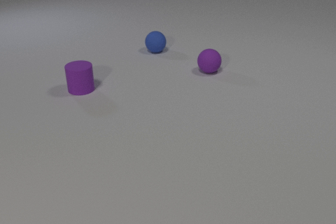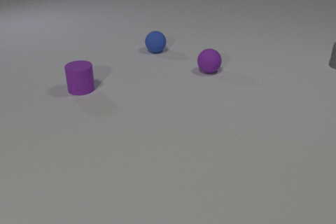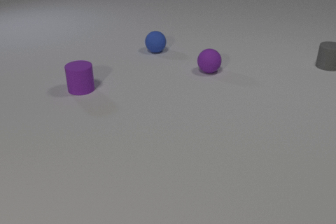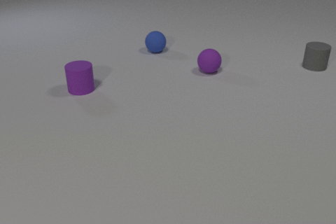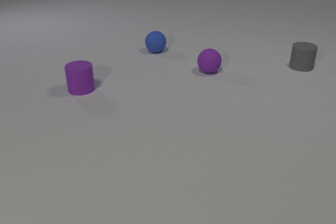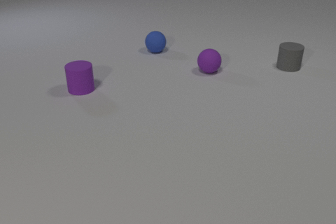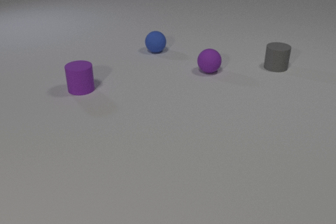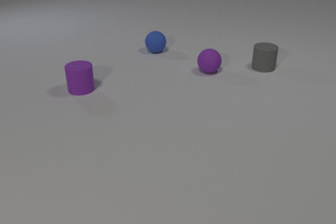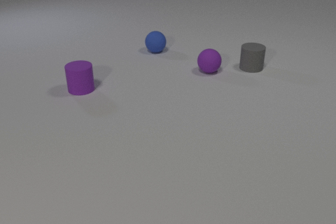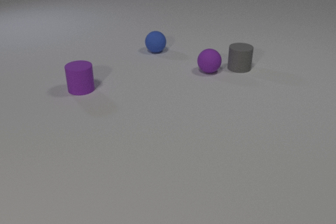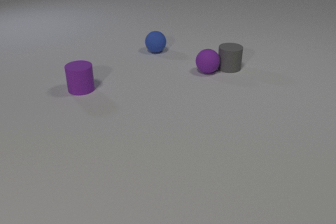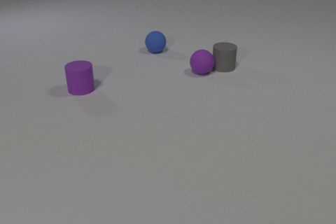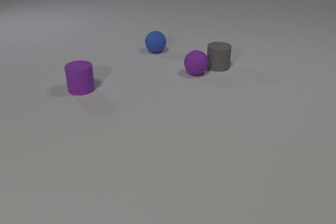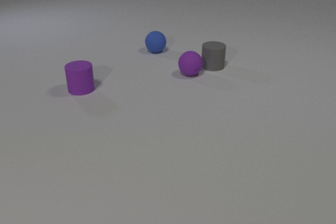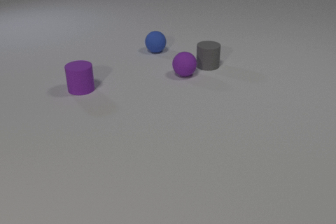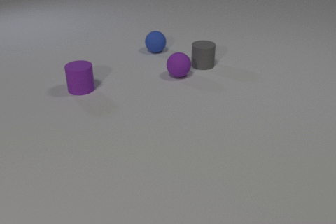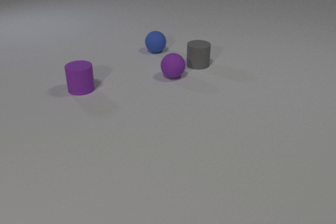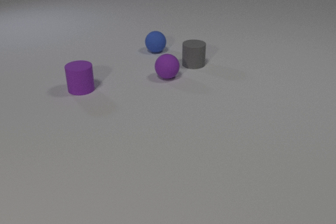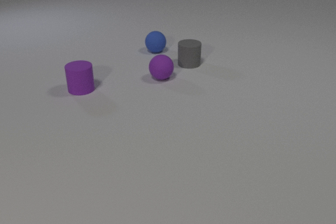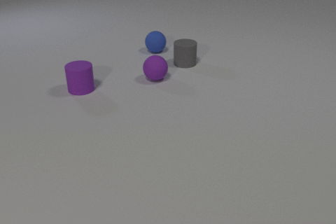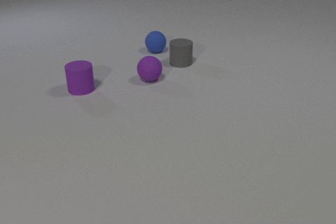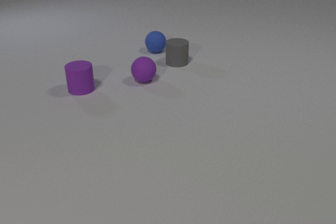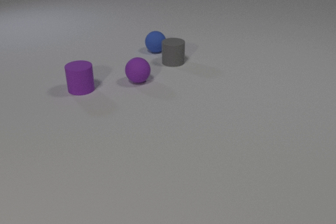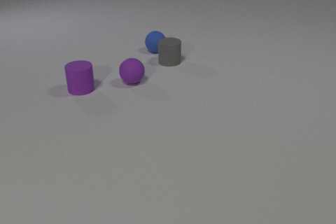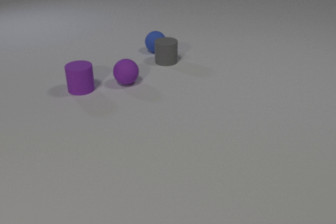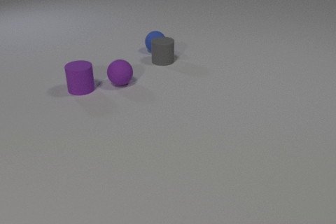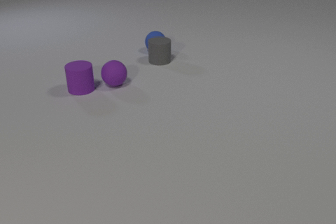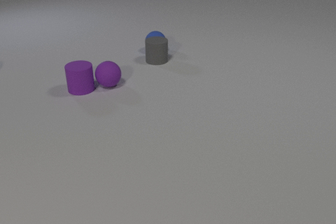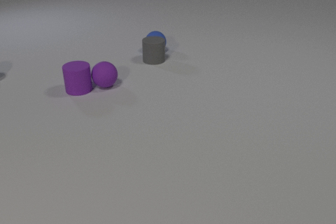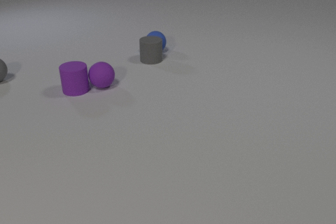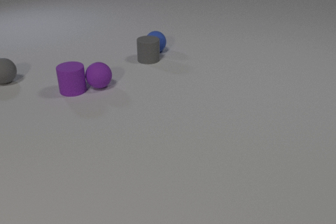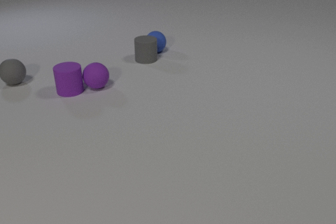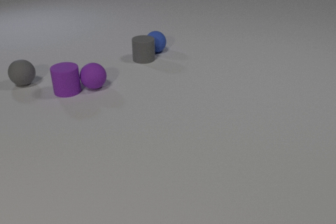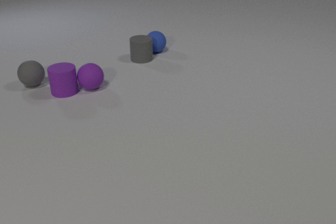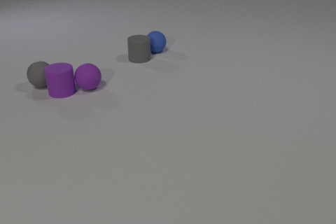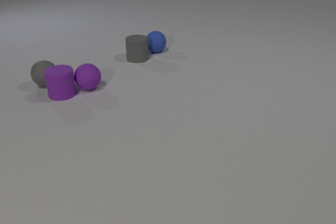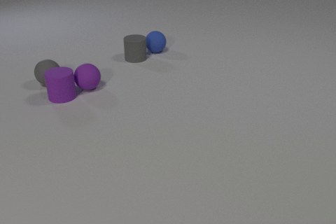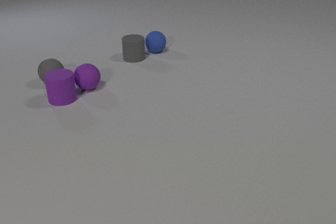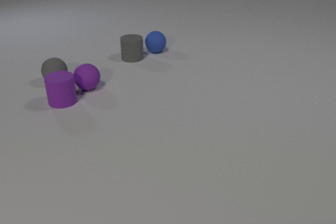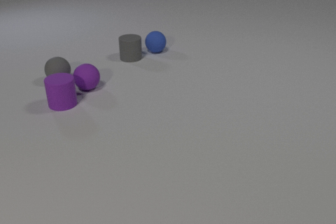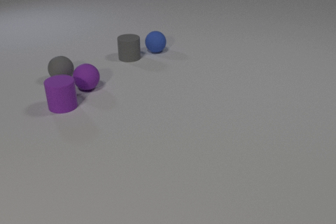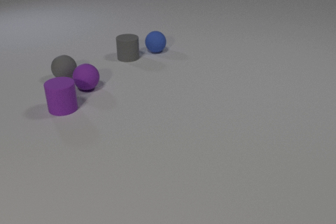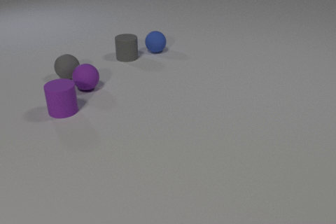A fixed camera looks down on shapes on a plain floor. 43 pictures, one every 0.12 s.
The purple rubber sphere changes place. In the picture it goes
to the left.
The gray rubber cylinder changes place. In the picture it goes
to the left.
0.00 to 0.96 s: The gray rubber cylinder comes in at the right edge, slides to the left.
0.96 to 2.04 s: The gray rubber cylinder slides to the left. The purple rubber sphere rolls to the left. The gray rubber cylinder and the purple rubber sphere collide.
2.04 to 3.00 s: The gray rubber cylinder slides to the left. The purple rubber sphere rolls to the left.
3.00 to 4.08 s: The gray rubber cylinder slides to the left. The purple rubber sphere rolls to the left. The purple rubber cylinder slides to the left. The gray rubber sphere comes in at the left edge, rolls to the right and toward the camera. The purple rubber sphere and the purple rubber cylinder collide. The purple rubber cylinder and the gray rubber sphere collide.
4.08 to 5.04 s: The gray rubber cylinder slides to the left. The purple rubber cylinder slides toward the camera. The gray rubber sphere rolls to the right and away from the camera.
What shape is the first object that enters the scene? cylinder.
How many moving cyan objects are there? 0.
How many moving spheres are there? 2.
